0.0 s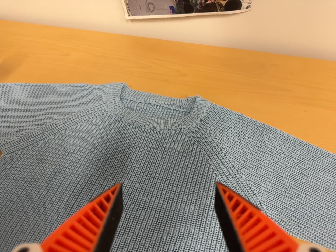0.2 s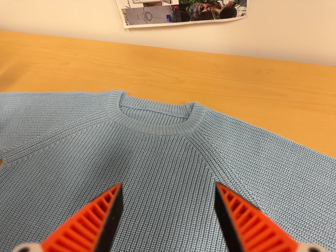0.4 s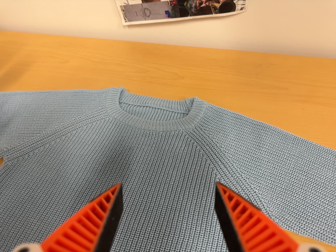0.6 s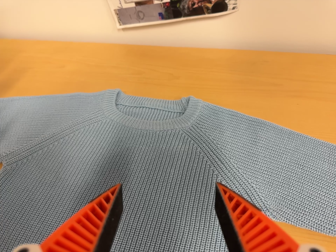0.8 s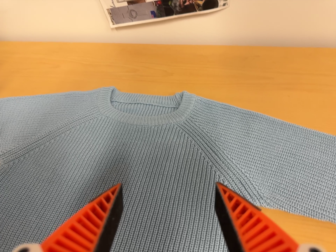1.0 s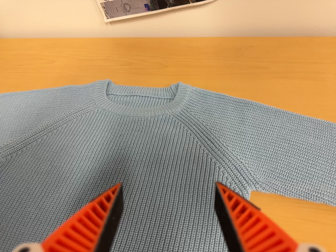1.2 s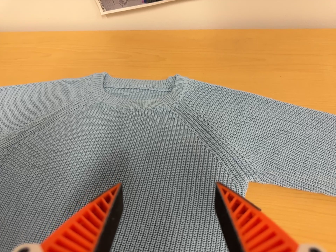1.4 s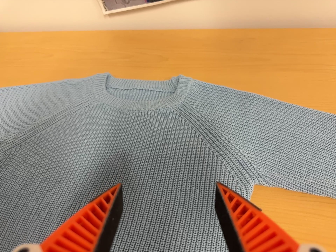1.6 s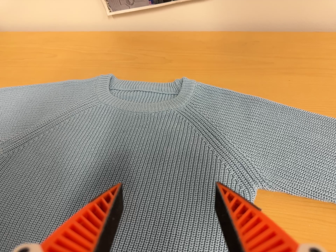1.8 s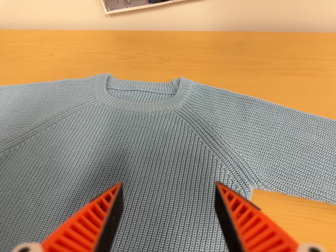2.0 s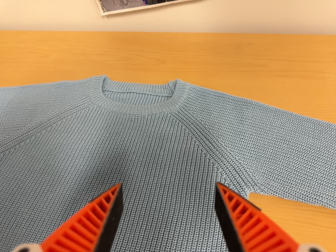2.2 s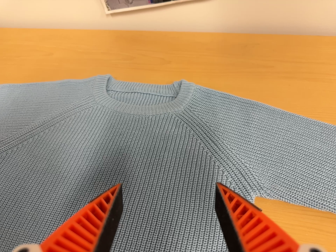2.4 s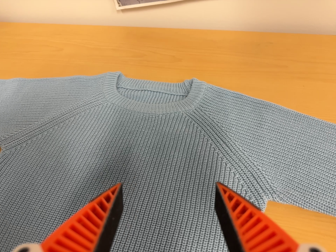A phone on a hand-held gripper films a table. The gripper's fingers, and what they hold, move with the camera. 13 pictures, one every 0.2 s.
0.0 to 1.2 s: The camera travels toward the bottom of its view, about 5 cm, so close, fixed things drift upward.
1.2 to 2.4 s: The camera shifts only a little, or ends up much as it began.
The film runs forward here.
